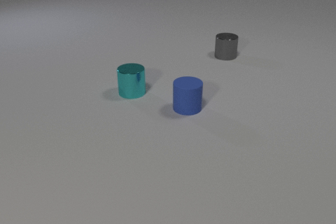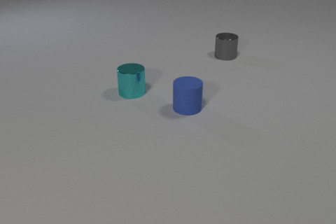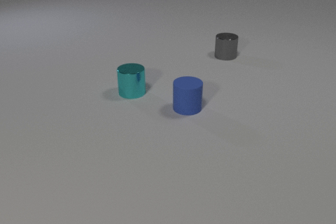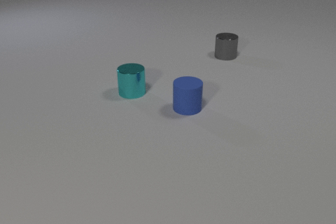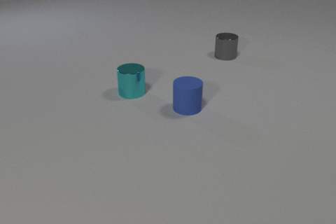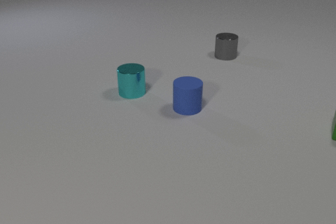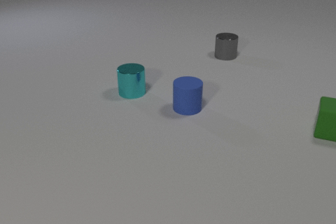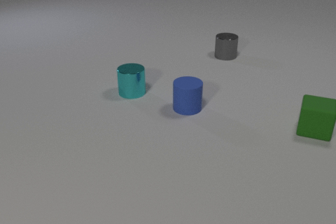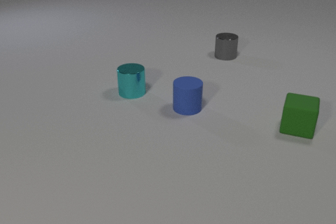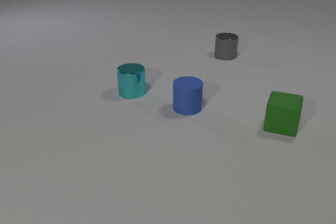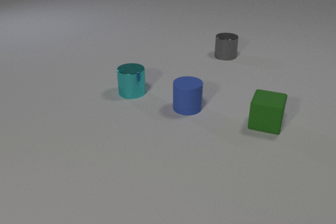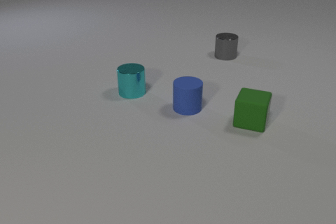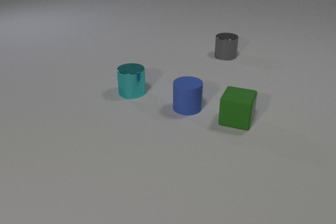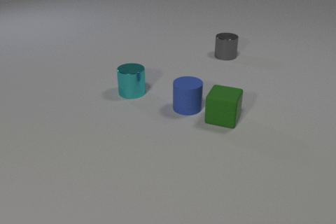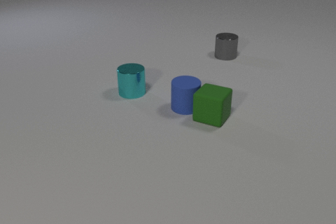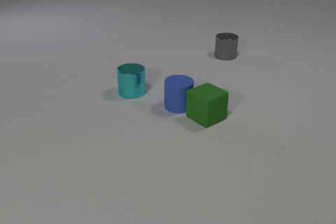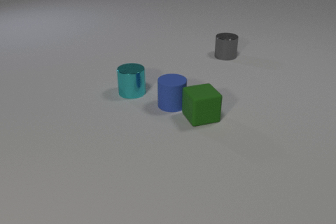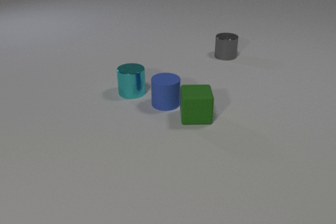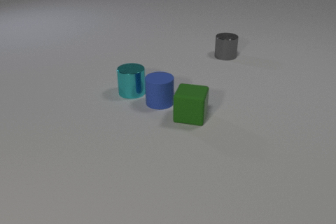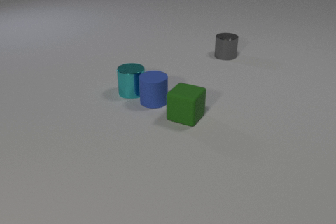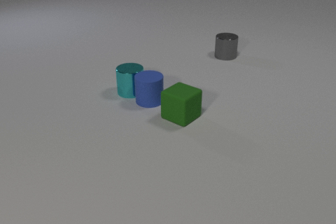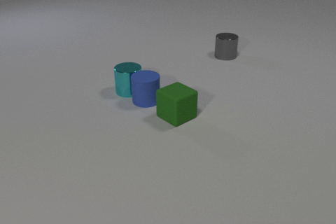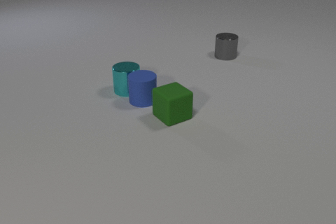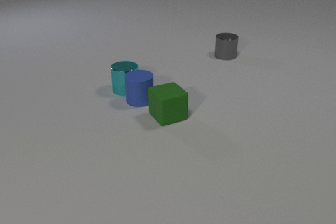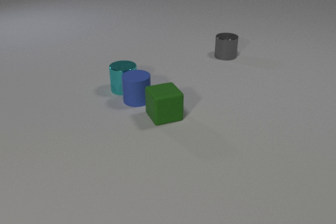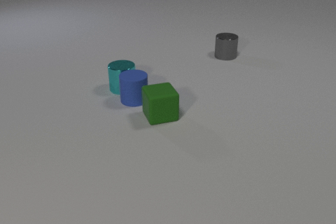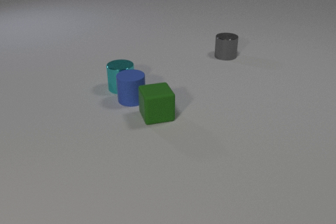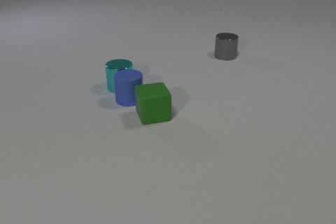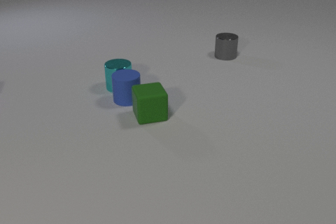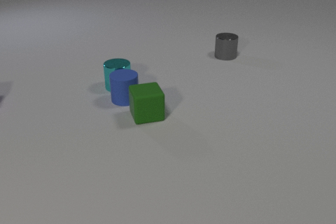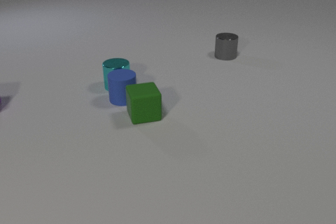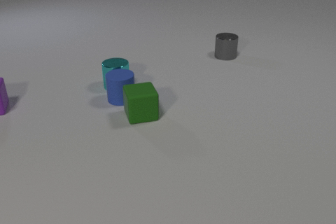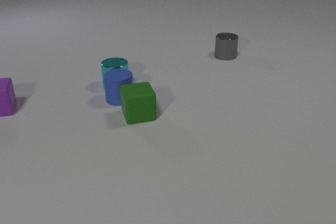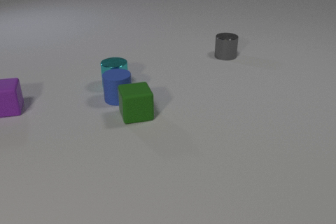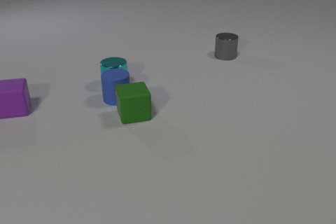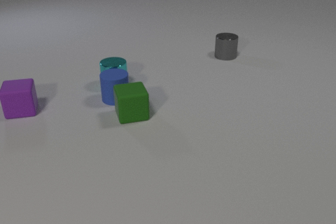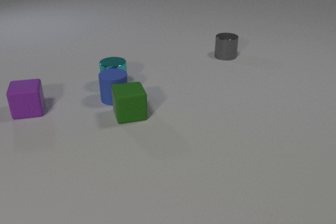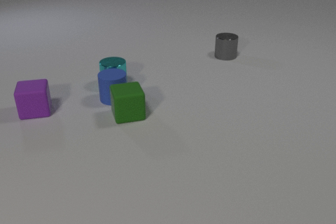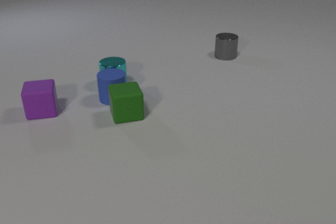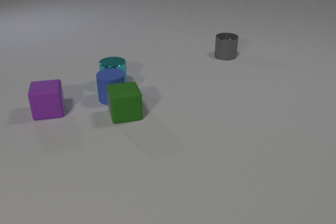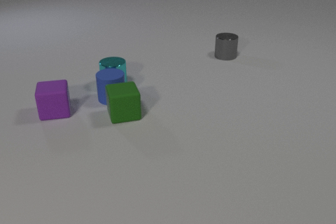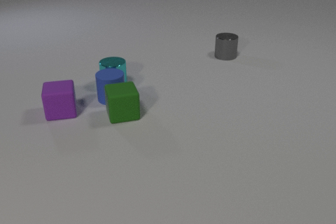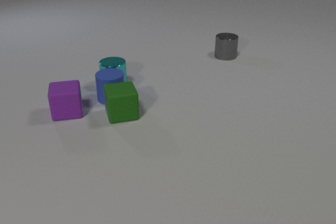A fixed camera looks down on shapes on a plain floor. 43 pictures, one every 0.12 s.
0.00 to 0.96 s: The green rubber cube comes in at the right edge, slides to the left.
0.96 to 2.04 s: The green rubber cube slides to the left, spins clockwise seen from above by about 60 degrees, its near face sliding to the left. The blue rubber cylinder slides to the left. The green rubber cube and the blue rubber cylinder collide.
2.04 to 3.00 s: The green rubber cube slides to the left, spins so that its near face slides to the left, clockwise seen from above. The blue rubber cylinder slides to the left. The cyan metal cylinder slides away from the camera and to the left. The blue rubber cylinder and the cyan metal cylinder collide.
3.00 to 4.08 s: The green rubber cube slides to the left. The blue rubber cylinder slides to the left. The cyan metal cylinder slides away from the camera and to the left. The purple rubber cube comes in at the left edge, slides to the right and toward the camera.
4.08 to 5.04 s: The green rubber cube slides to the left. The blue rubber cylinder moves, and ends about where it began. The purple rubber cube slides to the right and toward the camera.
What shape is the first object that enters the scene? cube.
How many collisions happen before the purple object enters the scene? 2.
What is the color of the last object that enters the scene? purple.
